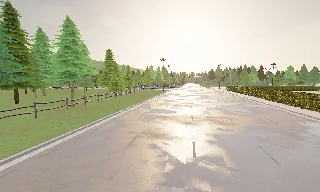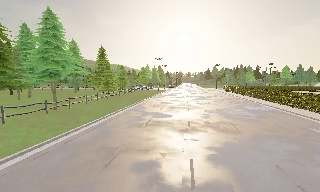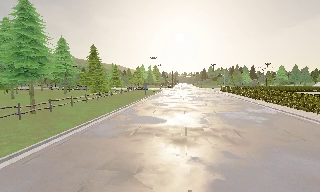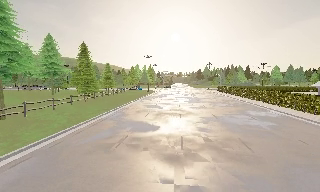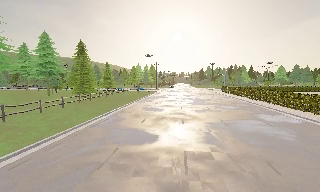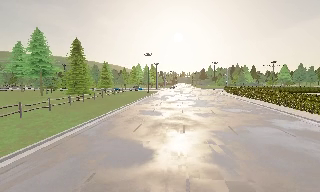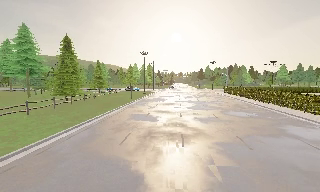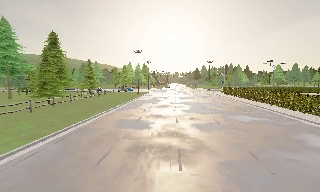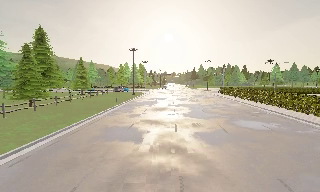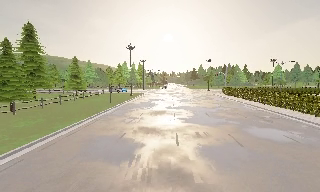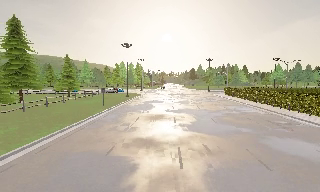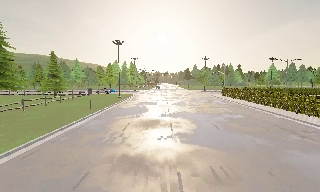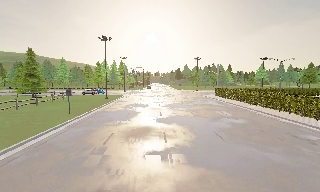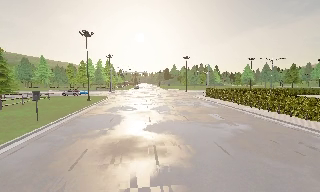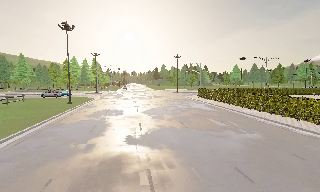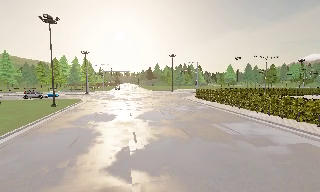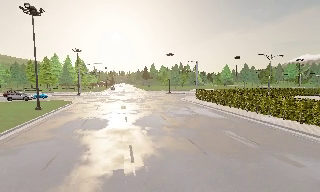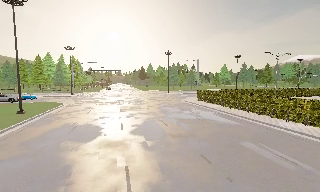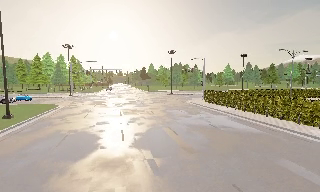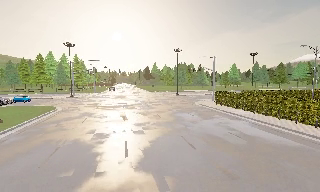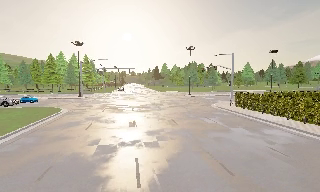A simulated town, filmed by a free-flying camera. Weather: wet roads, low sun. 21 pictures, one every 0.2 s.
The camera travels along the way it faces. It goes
forward.
0.0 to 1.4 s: The camera travels forward, about 16 m, so what stands in front looms larger.
1.4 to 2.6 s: The camera swings to its right by about 10 degrees, and the scene slides to the left. It travels forward, about 14 m, so what stands in front looms larger.
2.6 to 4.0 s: The camera travels forward, about 16 m, so what stands in front looms larger.
The film runs backward here.
